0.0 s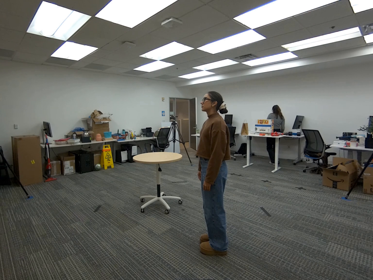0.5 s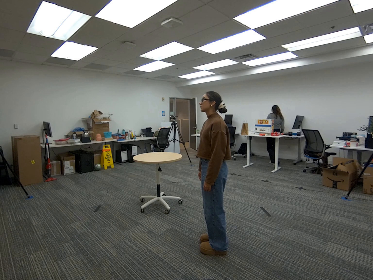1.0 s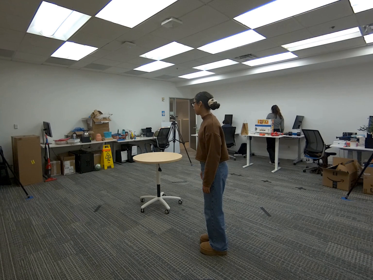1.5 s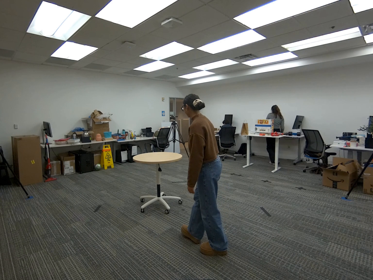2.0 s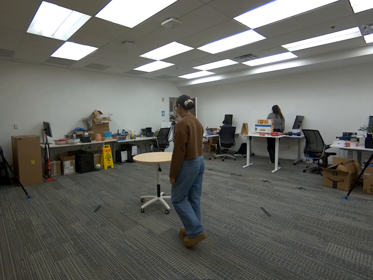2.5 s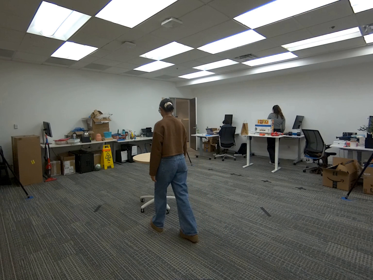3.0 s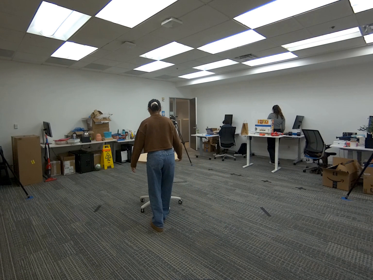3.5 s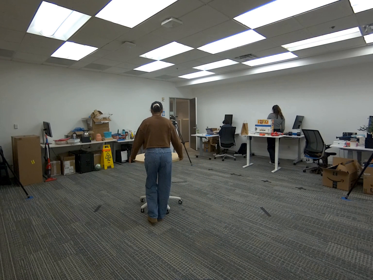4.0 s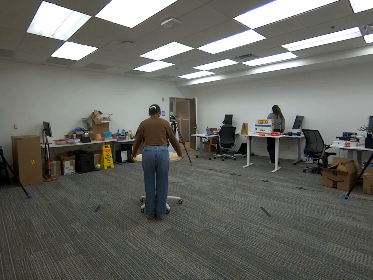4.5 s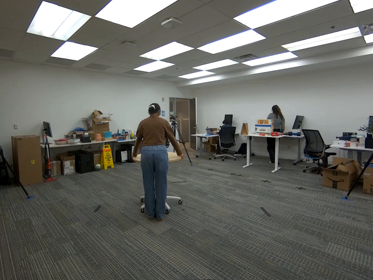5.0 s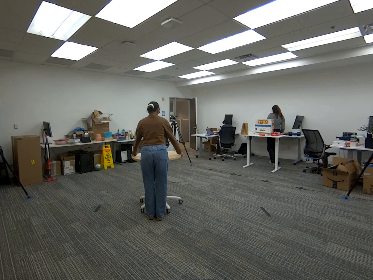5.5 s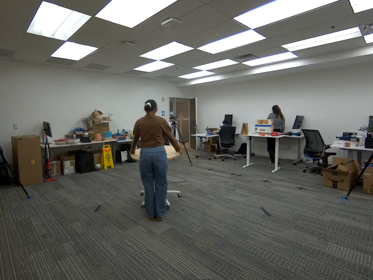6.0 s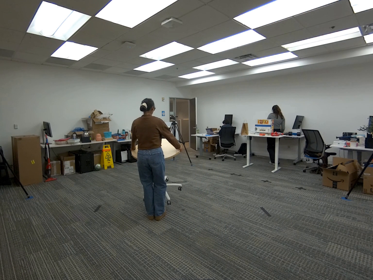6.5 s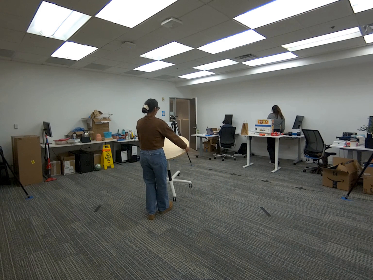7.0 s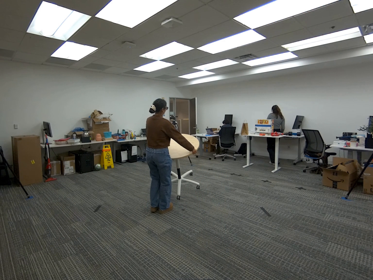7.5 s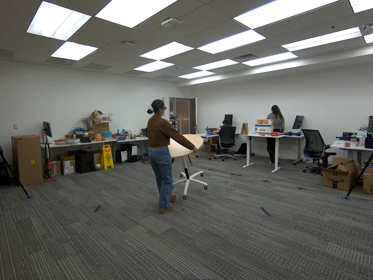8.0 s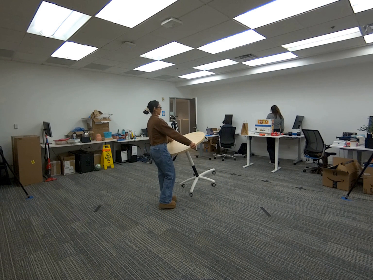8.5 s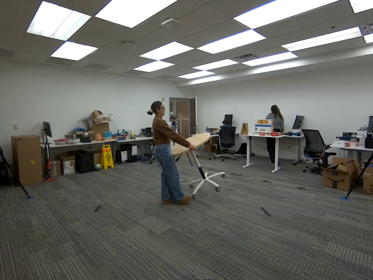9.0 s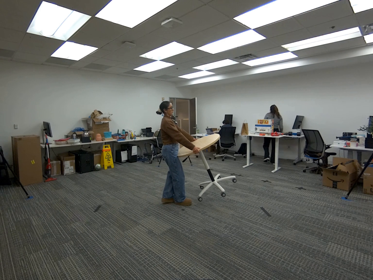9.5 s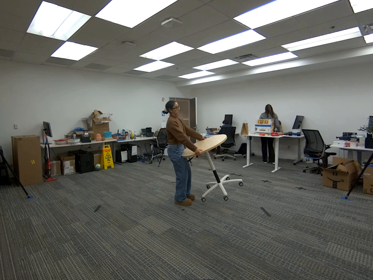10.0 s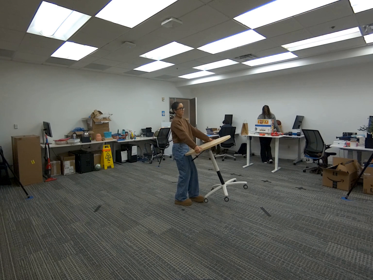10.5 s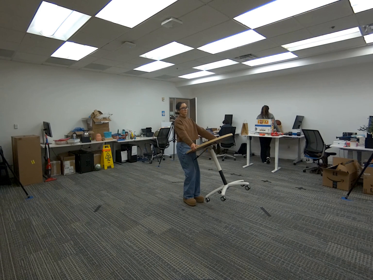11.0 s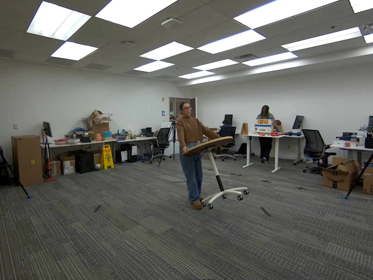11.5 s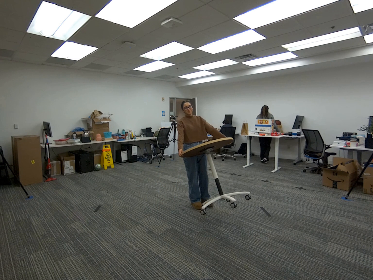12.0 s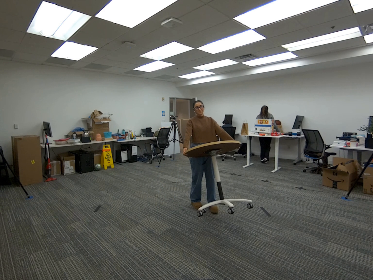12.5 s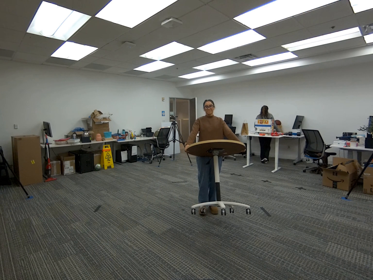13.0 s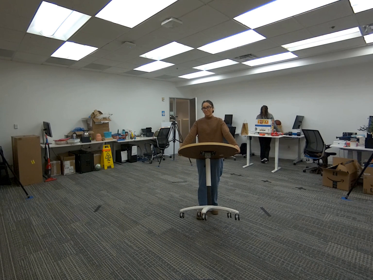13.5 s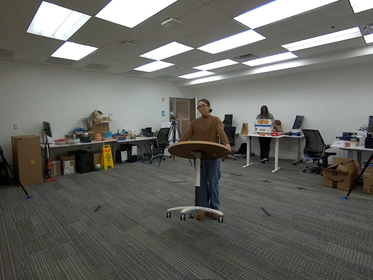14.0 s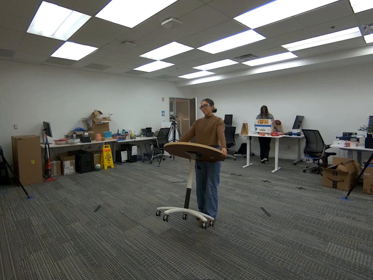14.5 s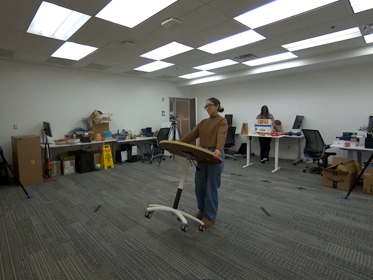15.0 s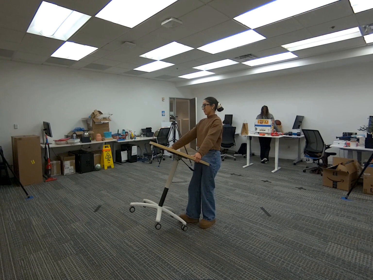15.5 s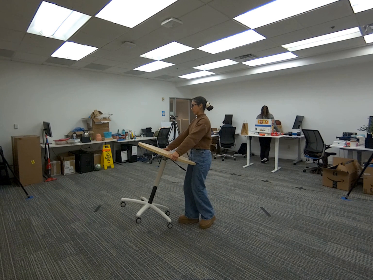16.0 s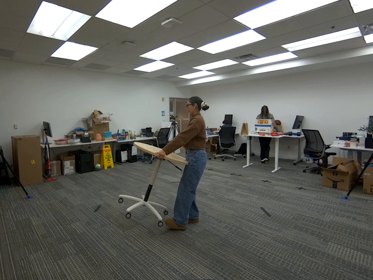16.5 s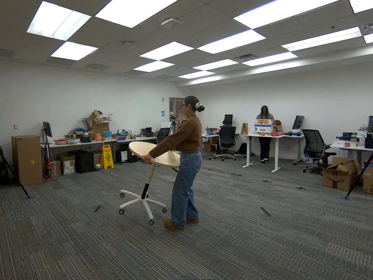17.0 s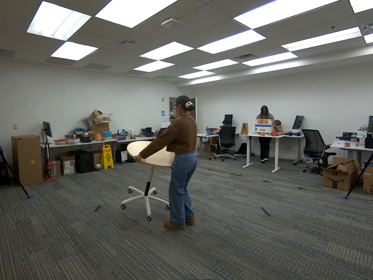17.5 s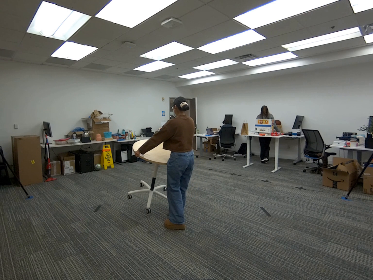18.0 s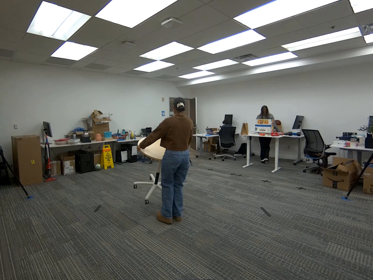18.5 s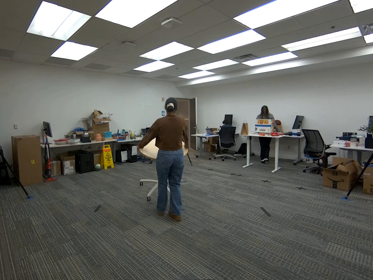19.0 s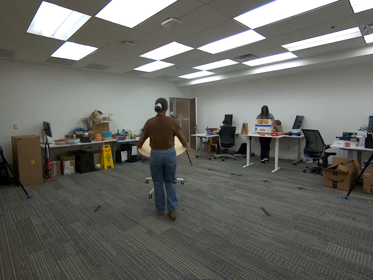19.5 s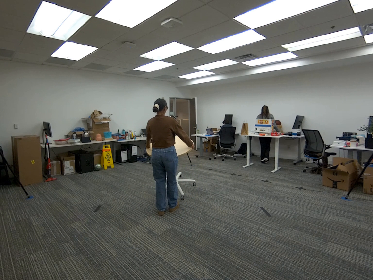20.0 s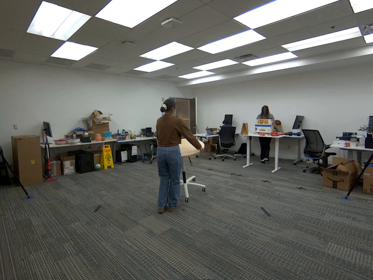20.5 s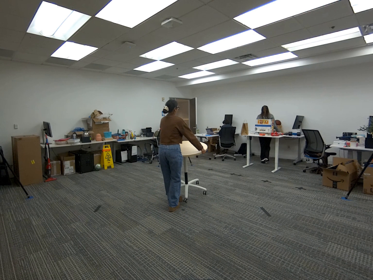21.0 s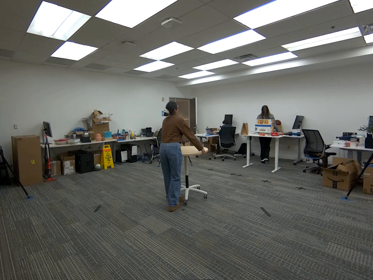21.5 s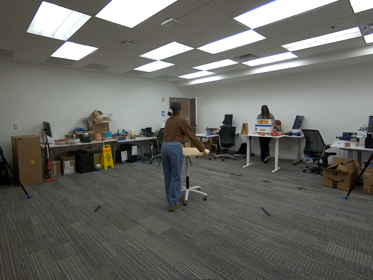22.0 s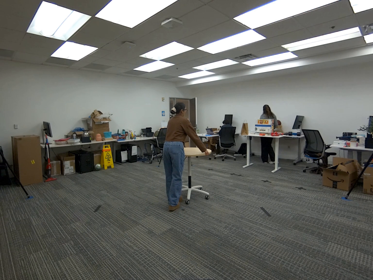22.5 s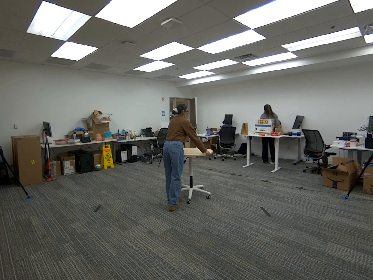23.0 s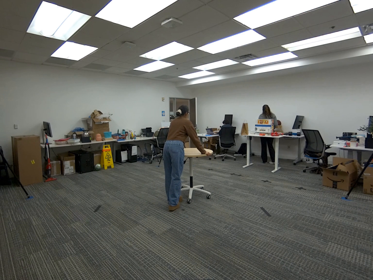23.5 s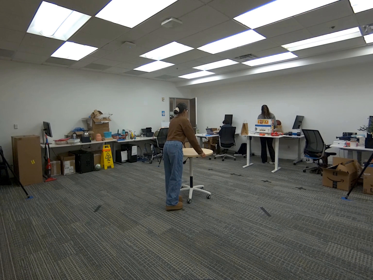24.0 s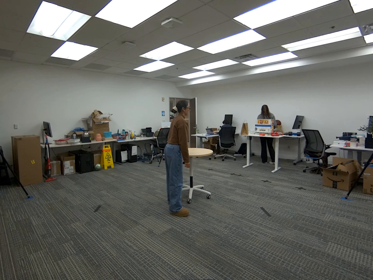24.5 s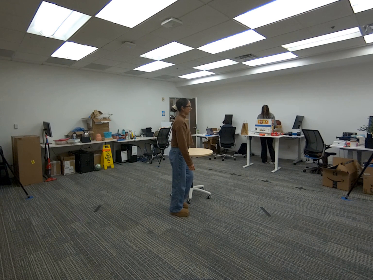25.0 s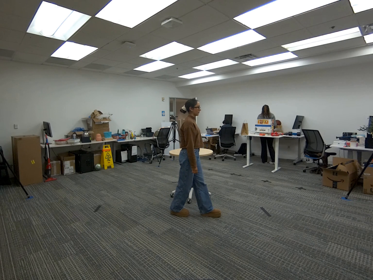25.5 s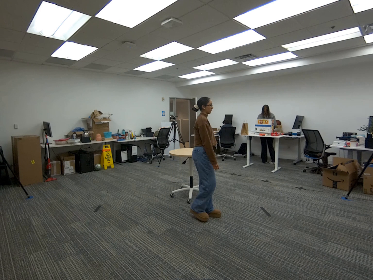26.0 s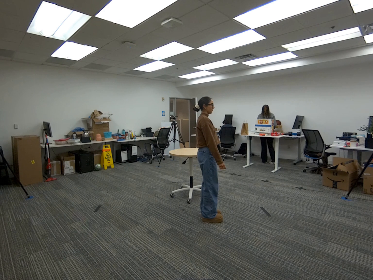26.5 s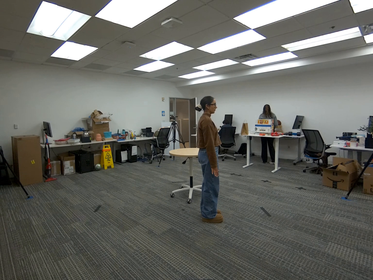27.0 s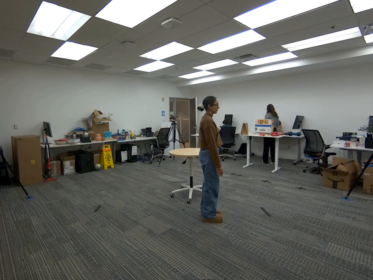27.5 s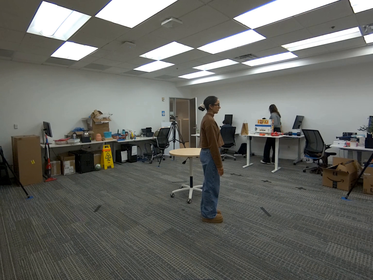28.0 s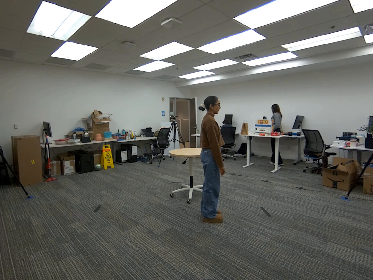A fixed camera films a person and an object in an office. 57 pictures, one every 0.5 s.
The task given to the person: Walk to the round table, use both hands to pick up the table, hold it and walk to the other side, and place the table back on the ground.
